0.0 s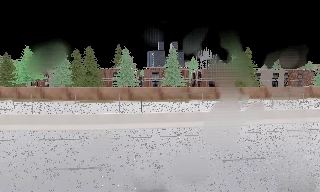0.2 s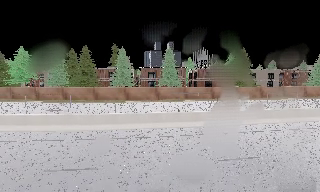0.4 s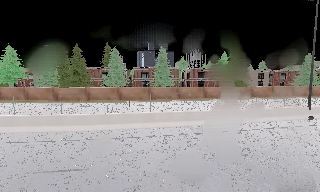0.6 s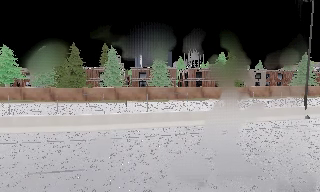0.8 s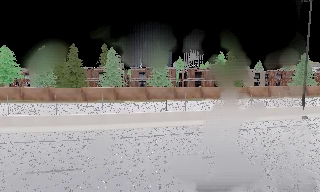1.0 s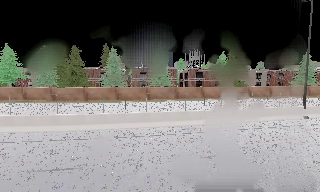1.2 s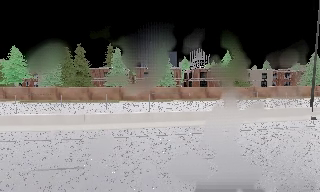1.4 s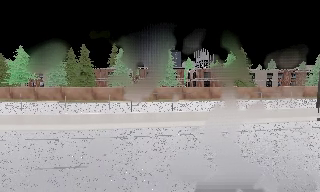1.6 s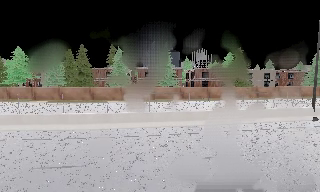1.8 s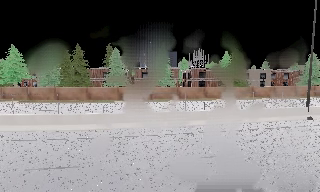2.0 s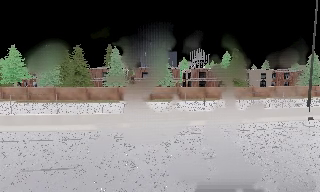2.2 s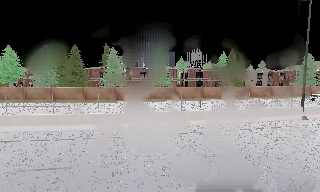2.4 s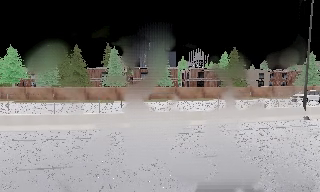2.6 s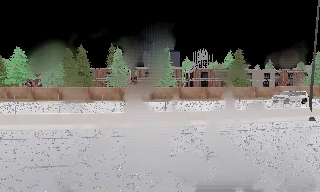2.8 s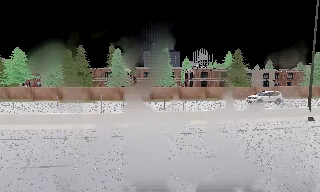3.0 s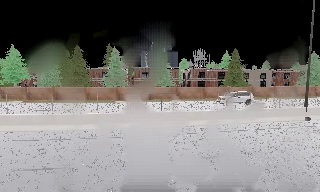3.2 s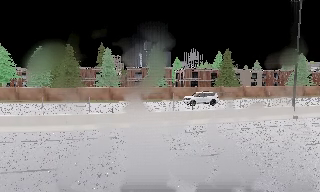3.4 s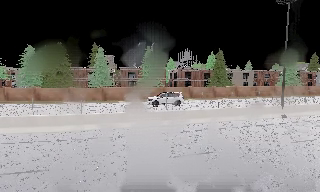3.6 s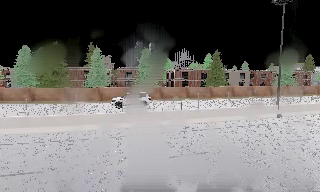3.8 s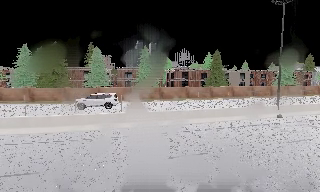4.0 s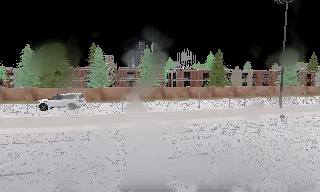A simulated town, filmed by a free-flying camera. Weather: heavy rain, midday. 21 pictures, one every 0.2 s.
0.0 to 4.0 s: The camera travels to its right, about 1.5 m, so close, fixed things drift to the left.
The film runs forward here.
